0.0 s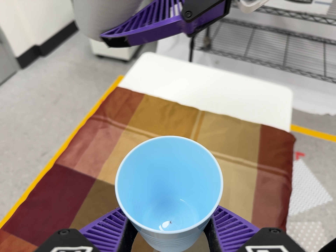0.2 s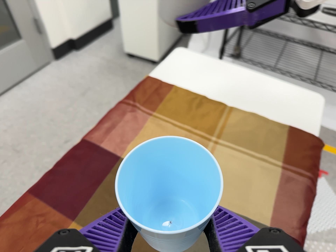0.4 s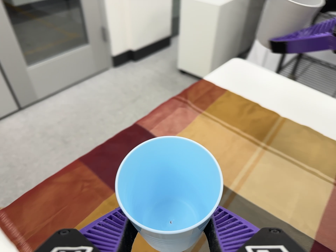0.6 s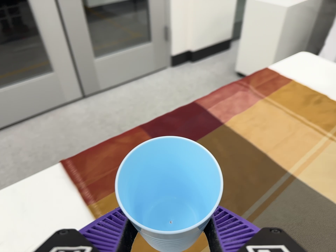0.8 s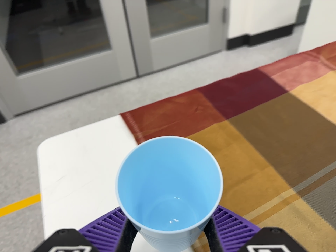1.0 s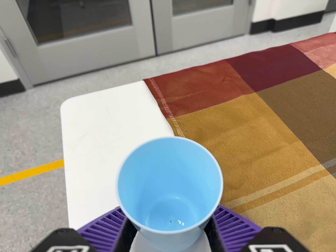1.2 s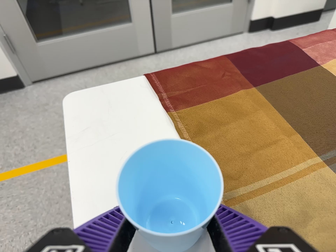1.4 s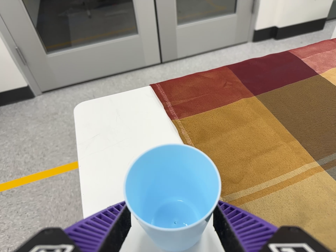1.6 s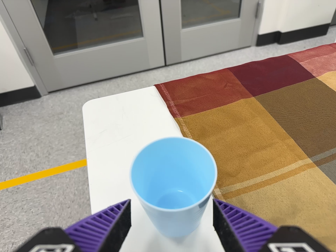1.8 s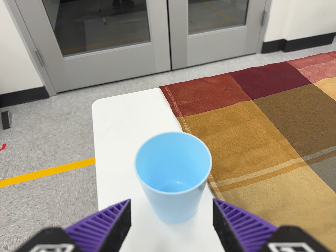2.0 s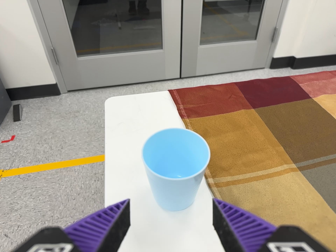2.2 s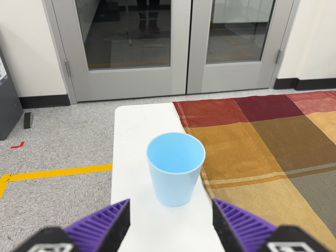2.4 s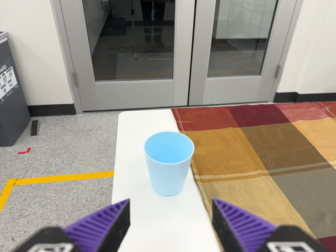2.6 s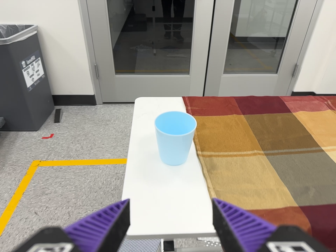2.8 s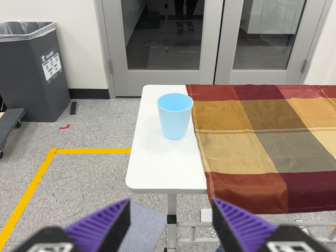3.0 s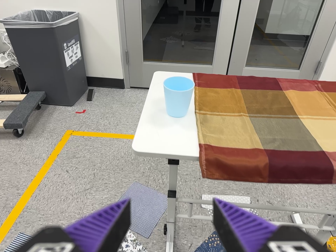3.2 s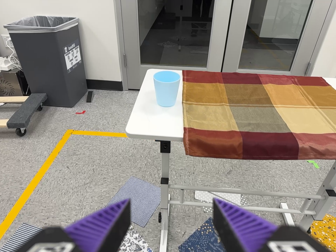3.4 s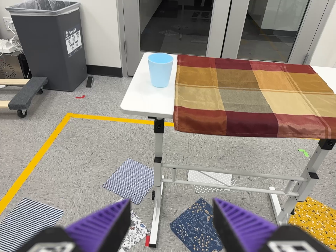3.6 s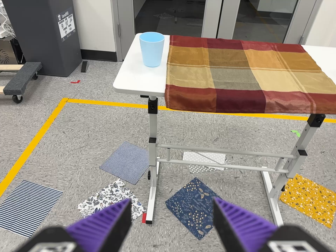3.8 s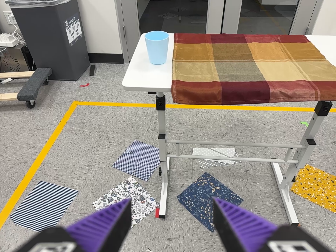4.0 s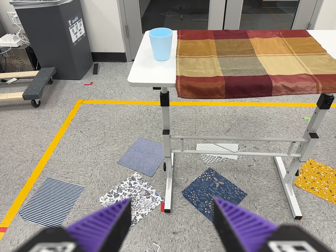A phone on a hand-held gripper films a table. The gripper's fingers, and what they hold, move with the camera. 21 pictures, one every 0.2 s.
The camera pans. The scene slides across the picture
to the right.
The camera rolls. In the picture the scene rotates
clockwise.
0.0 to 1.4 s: The scene slides to the right, as the camera pans about 40 degrees to its left. It travels toward the bottom of its view, about 24 cm, so close, fixed things drift upward. It rolls about its line of sight by about 30 degrees, and the scene rotates clockwise.
1.4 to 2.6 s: The camera travels backward and toward the bottom of its view, about 26 cm, so what stands in front gets smaller. Its aim tips toward the top of its view by about 10 degrees. It rolls about its line of sight by about 15 degrees, and the scene rotates clockwise.
2.6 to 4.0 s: The camera travels backward and toward the bottom of its view, about 40 cm, so what stands in front gets smaller.
The film runs backward here.
